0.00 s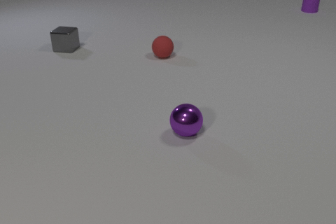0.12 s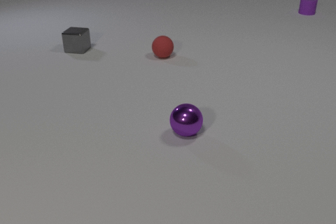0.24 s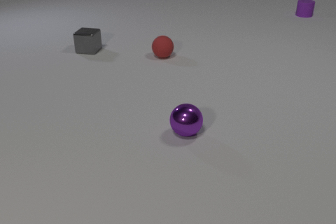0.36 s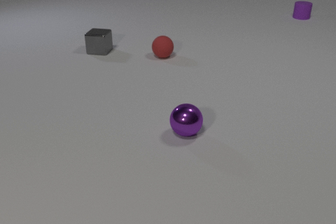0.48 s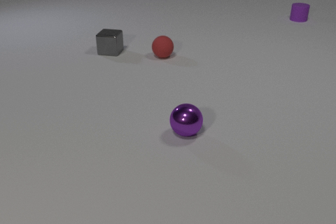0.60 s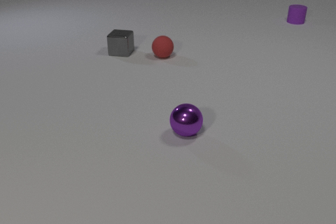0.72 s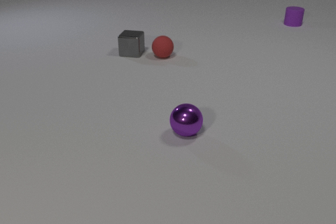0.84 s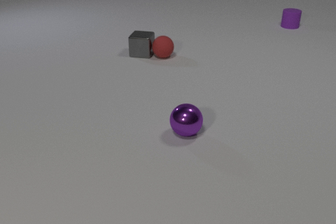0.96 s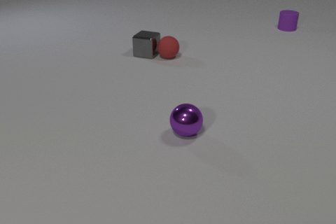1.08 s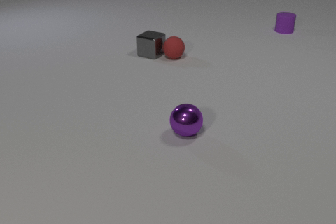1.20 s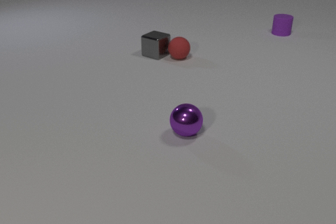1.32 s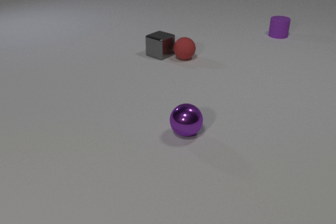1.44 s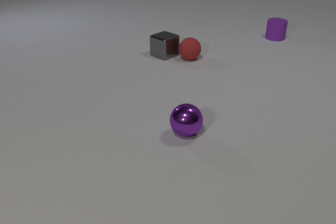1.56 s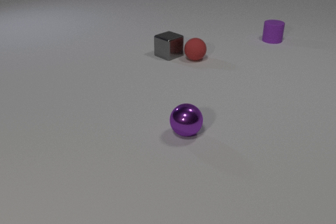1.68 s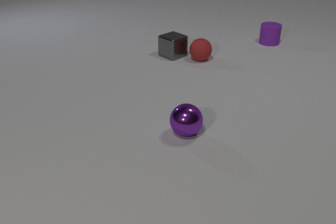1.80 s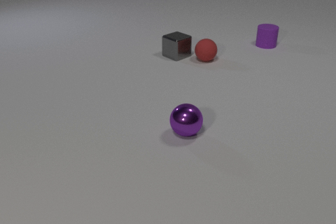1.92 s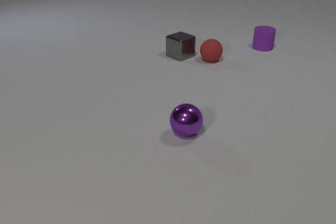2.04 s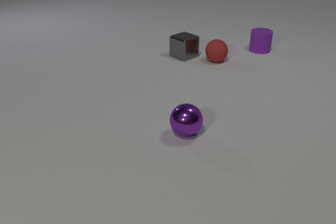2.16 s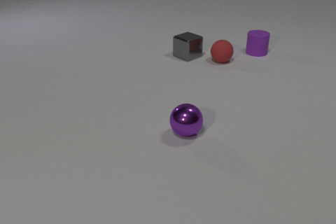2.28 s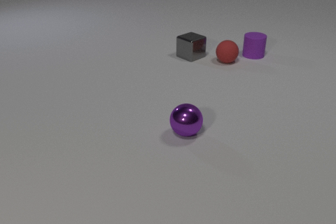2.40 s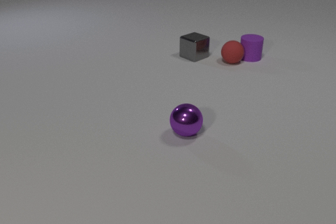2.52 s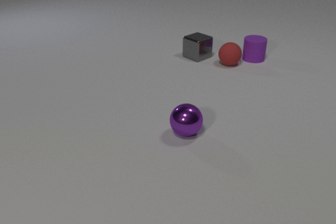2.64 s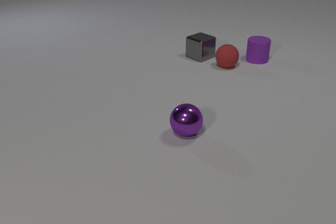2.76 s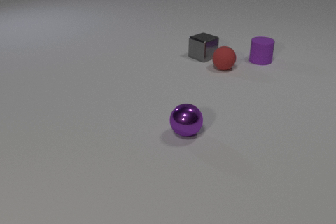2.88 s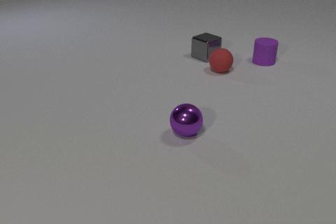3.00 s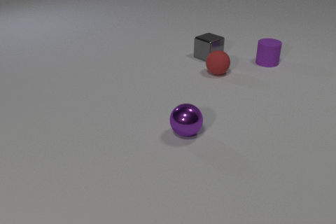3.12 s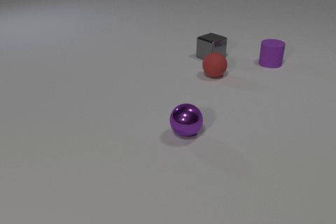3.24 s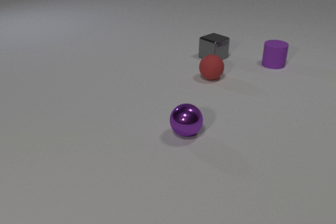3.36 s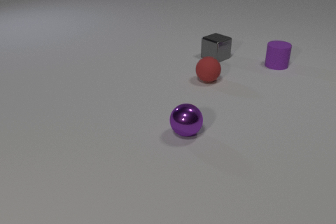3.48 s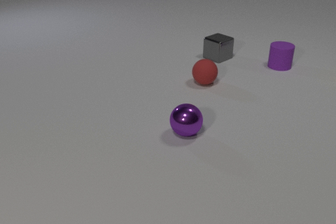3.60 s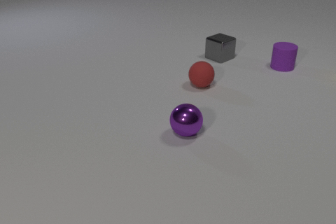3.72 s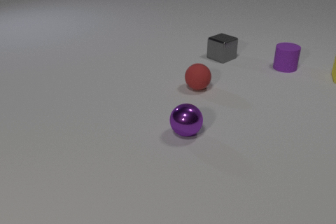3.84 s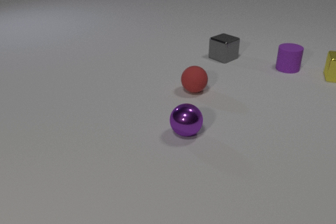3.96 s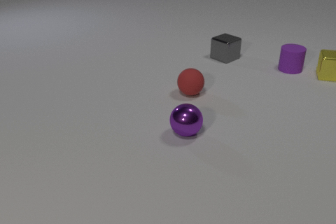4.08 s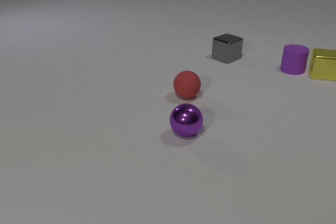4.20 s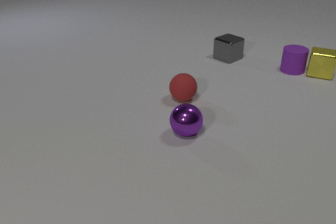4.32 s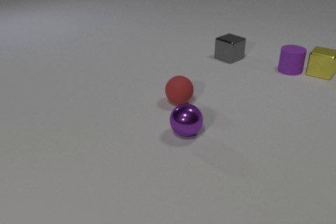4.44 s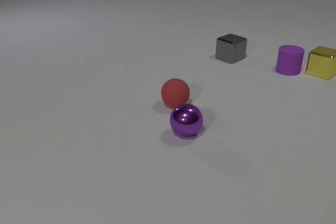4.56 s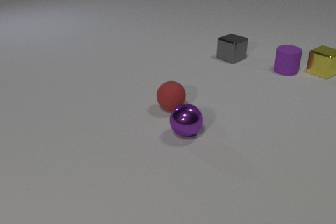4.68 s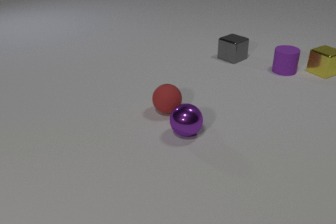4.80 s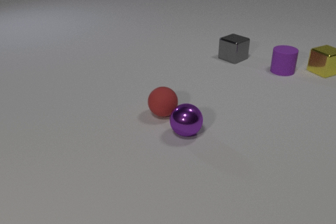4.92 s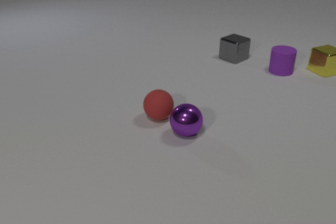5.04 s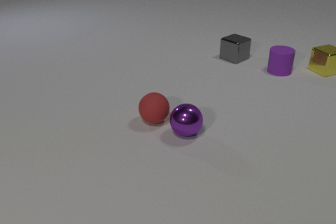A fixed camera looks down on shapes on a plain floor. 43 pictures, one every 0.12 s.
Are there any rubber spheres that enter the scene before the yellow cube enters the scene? no.
What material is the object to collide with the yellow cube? rubber.
What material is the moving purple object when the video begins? rubber.
0.00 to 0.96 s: The gray metal cube slides to the right. The red rubber sphere rolls to the right. The purple rubber cylinder slides toward the camera. The gray metal cube and the red rubber sphere collide.
0.96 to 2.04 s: The gray metal cube slides to the right, spins clockwise seen from above by about 30 degrees, its near face sliding to the left. The red rubber sphere rolls to the right. The purple rubber cylinder slides toward the camera.
2.04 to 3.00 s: The gray metal cube slides to the right. The red rubber sphere rolls toward the camera. The purple rubber cylinder slides toward the camera. The red rubber sphere and the purple rubber cylinder collide.
3.00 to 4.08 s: The gray metal cube slides to the right. The red rubber sphere rolls toward the camera and to the left. The purple rubber cylinder slides to the right and toward the camera. The yellow metal cube comes in at the right edge, slides to the left.
4.08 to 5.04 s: The gray metal cube slides to the right. The red rubber sphere rolls toward the camera and to the left. The purple rubber cylinder slides to the left and toward the camera. The yellow metal cube slides away from the camera, spins clockwise seen from above by about 45 degrees, its near face sliding to the left. The purple rubber cylinder and the yellow metal cube collide.
